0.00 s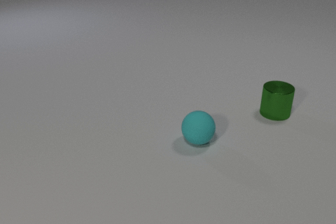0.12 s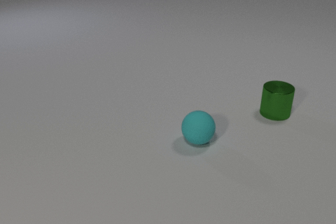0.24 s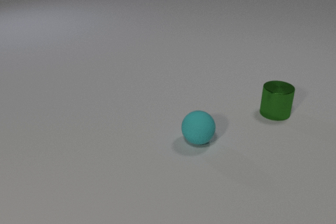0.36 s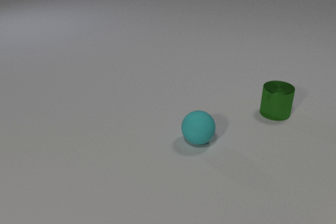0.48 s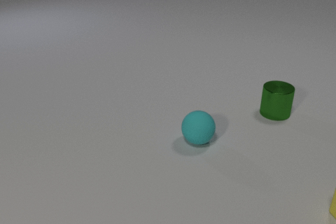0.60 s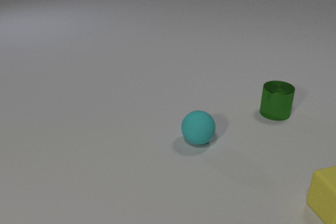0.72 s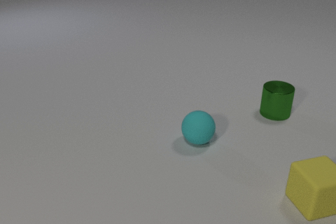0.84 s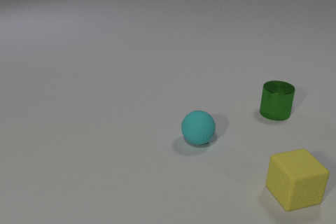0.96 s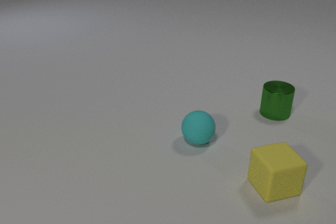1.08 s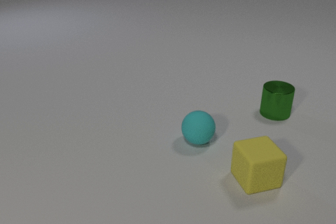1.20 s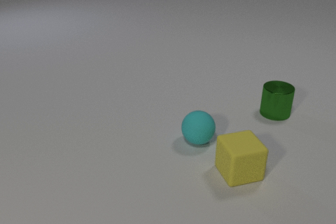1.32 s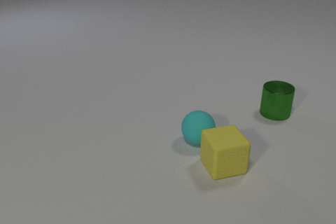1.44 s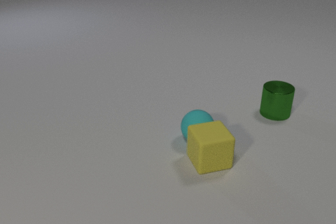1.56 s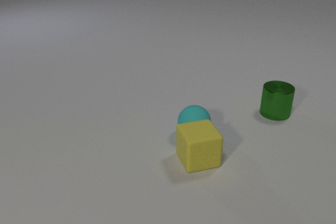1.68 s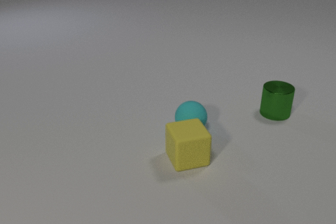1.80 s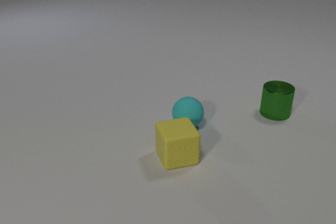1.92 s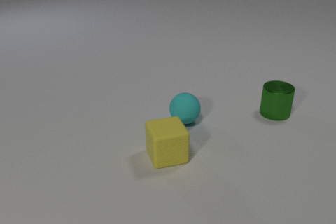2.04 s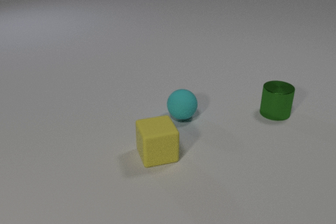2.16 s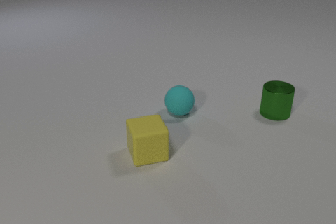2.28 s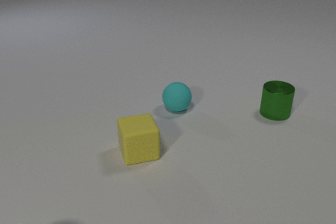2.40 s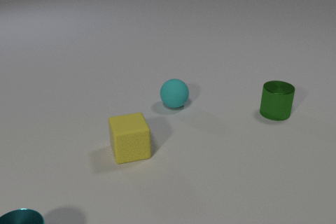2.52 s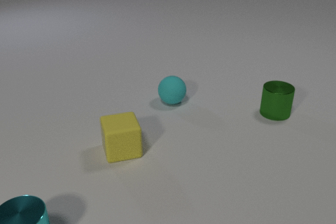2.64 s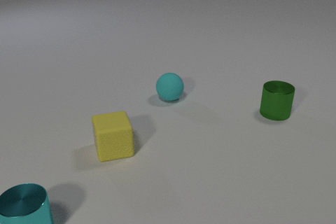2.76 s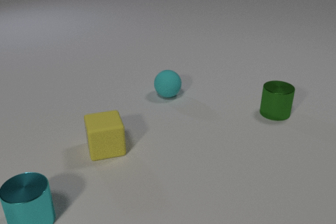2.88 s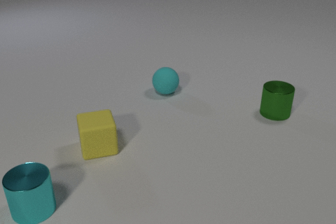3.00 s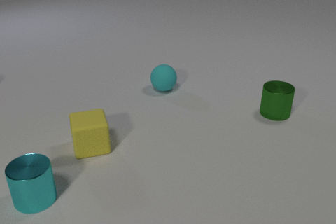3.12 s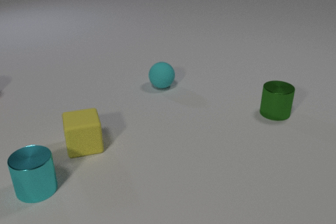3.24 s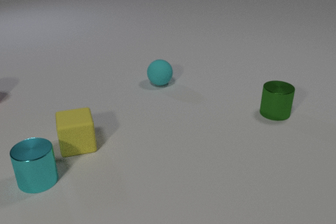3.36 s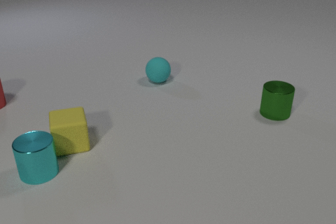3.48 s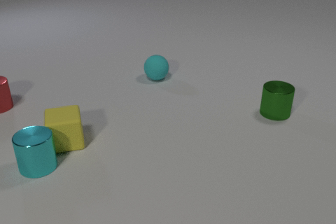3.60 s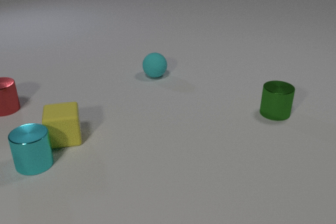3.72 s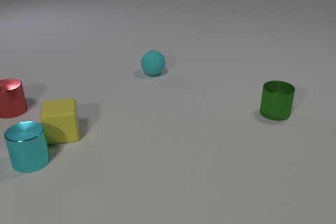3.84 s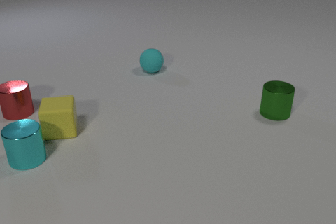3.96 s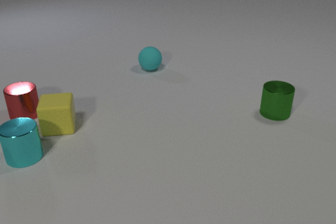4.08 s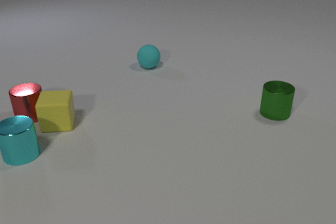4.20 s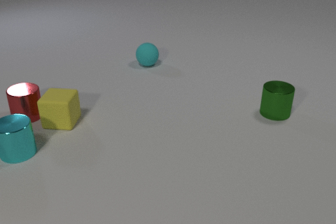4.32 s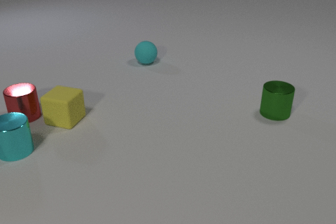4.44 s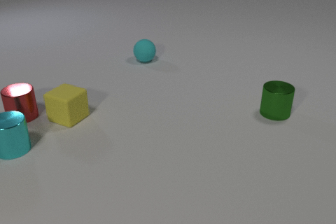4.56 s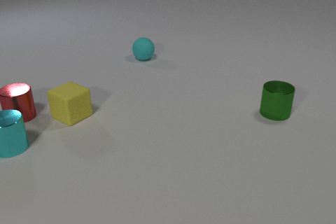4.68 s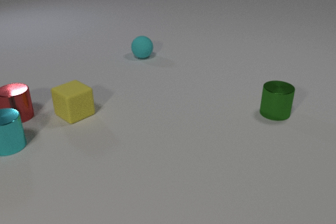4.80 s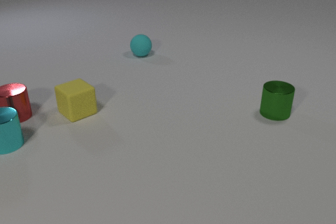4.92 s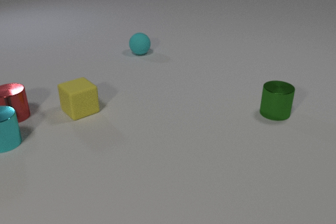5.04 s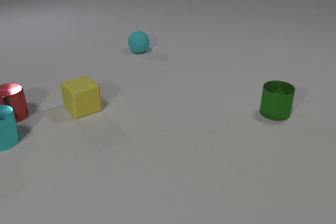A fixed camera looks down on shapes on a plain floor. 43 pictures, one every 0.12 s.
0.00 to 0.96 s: The yellow rubber cube comes in at the right edge, slides to the left.
0.96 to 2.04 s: The yellow rubber cube slides to the left. The cyan rubber sphere rolls away from the camera. The yellow rubber cube and the cyan rubber sphere collide.
2.04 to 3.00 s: The yellow rubber cube slides to the left. The cyan rubber sphere rolls away from the camera. The cyan metal cylinder comes in at the bottom edge, slides away from the camera.
3.00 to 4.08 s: The yellow rubber cube slides away from the camera and to the left. The cyan rubber sphere rolls away from the camera. The cyan metal cylinder slides away from the camera. The red metal cylinder comes in at the left edge, slides toward the camera and to the right. The yellow rubber cube and the cyan metal cylinder collide. The yellow rubber cube and the red metal cylinder collide.
4.08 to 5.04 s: The yellow rubber cube slides to the right and away from the camera, spins so that its near face slides to the left, clockwise seen from above. The cyan rubber sphere rolls away from the camera. The cyan metal cylinder slides away from the camera and to the left. The red metal cylinder slides to the left.
What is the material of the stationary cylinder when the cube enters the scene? metal.
Are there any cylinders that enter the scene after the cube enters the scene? yes.
How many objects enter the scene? 3.
